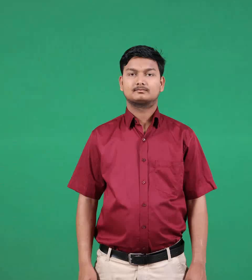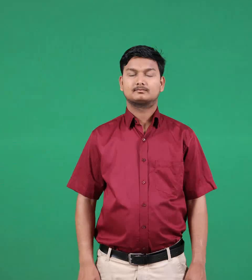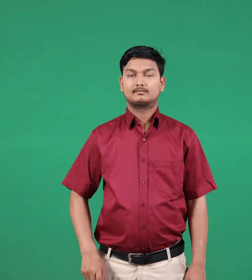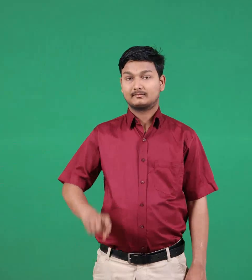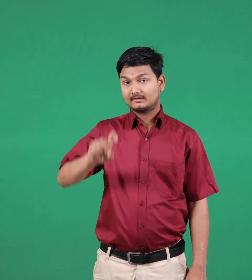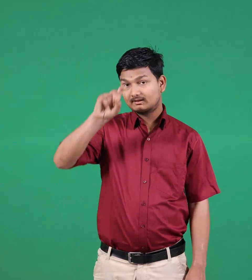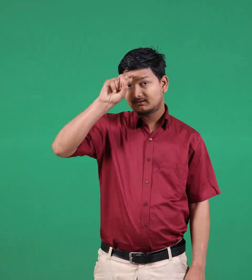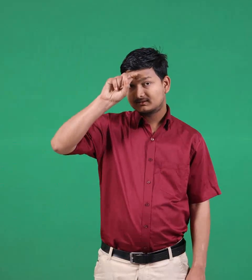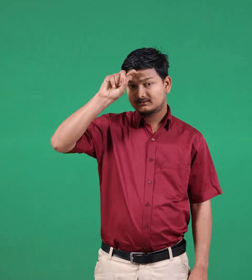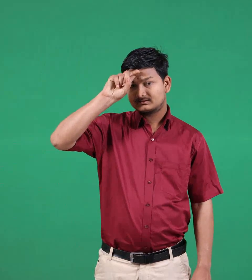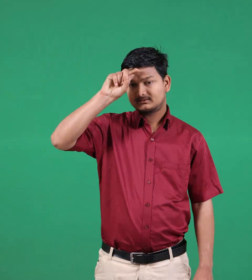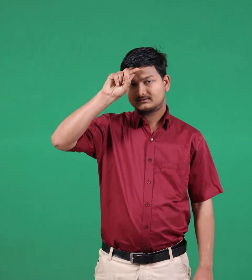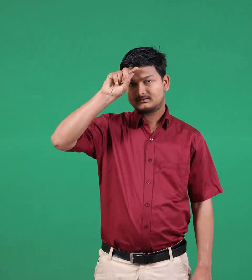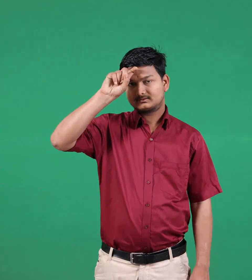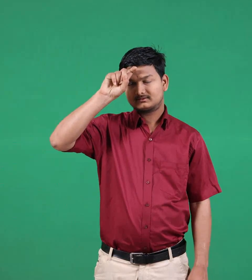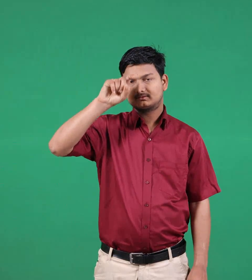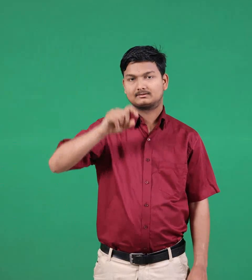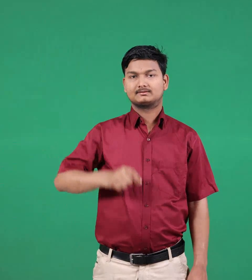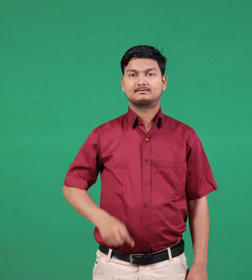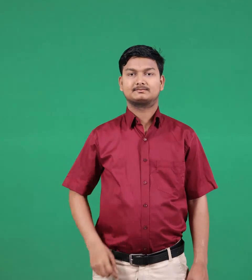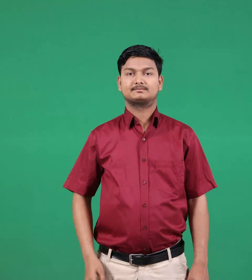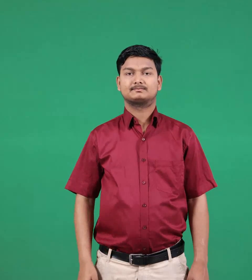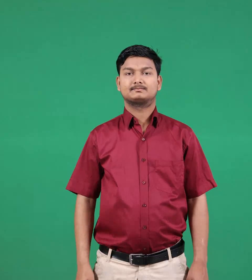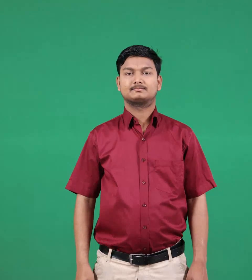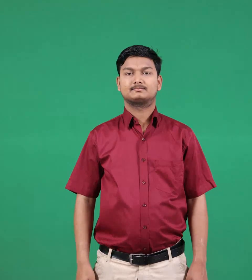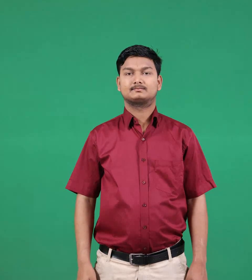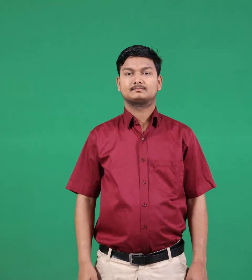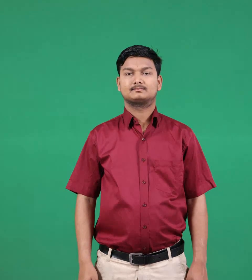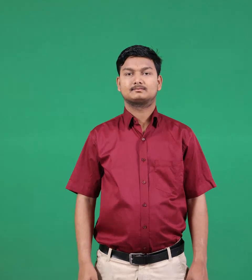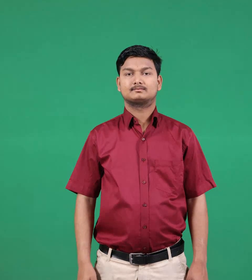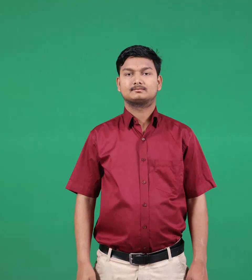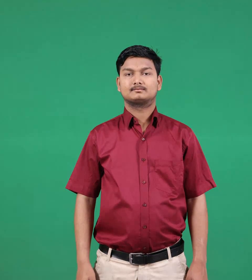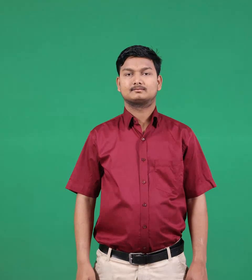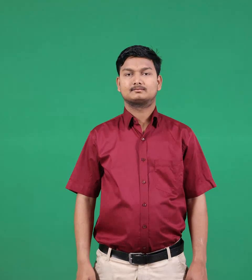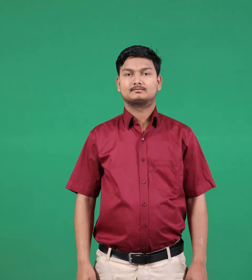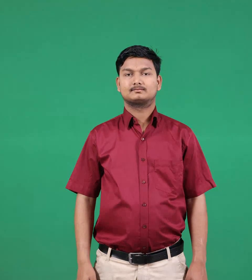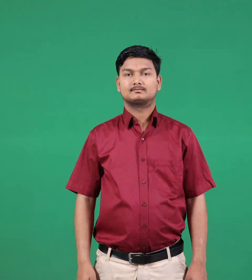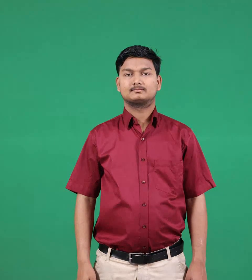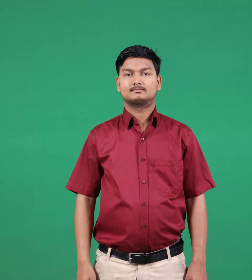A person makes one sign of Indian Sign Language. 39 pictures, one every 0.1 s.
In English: egypt
